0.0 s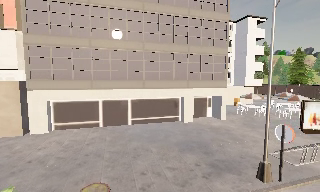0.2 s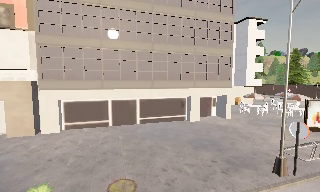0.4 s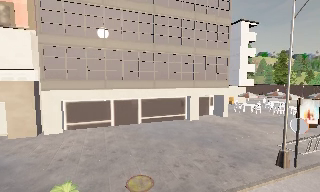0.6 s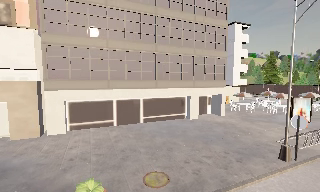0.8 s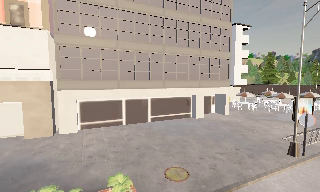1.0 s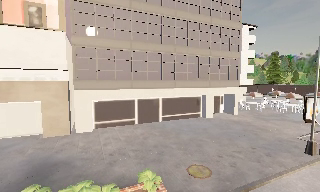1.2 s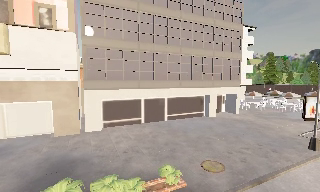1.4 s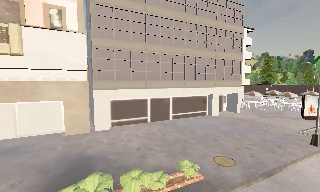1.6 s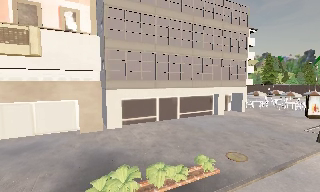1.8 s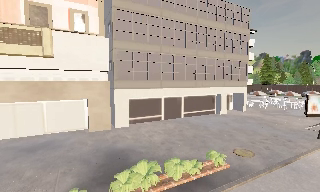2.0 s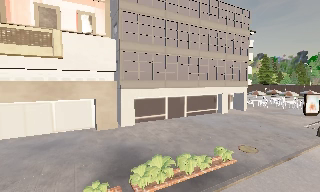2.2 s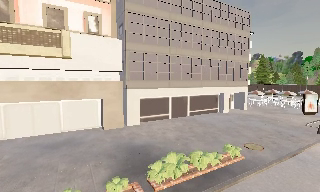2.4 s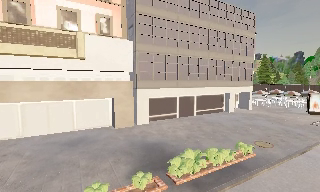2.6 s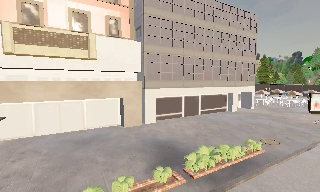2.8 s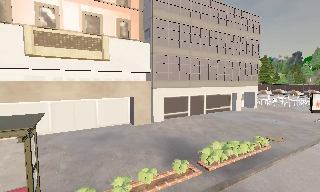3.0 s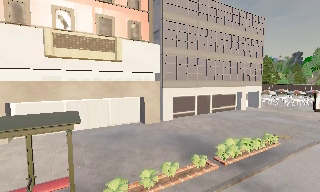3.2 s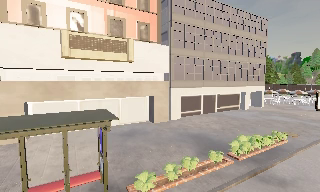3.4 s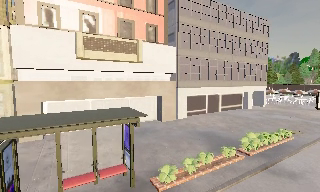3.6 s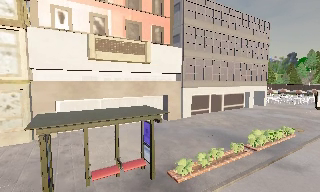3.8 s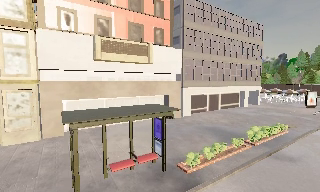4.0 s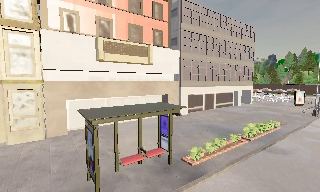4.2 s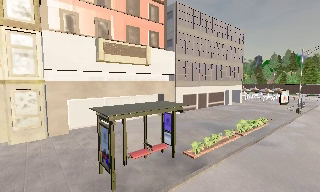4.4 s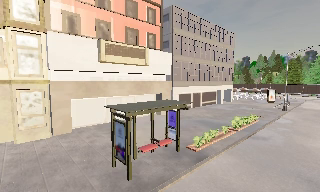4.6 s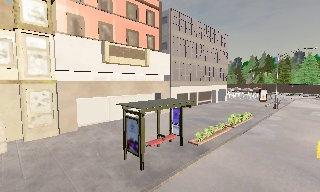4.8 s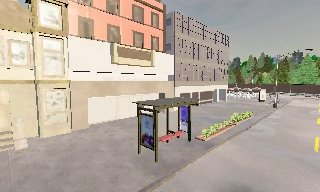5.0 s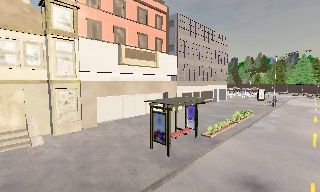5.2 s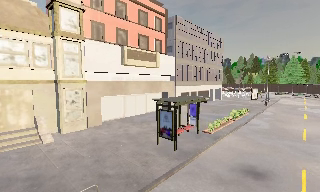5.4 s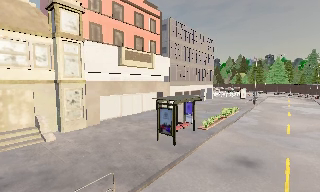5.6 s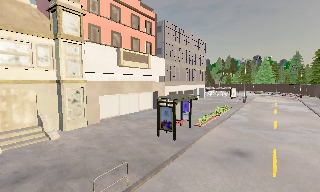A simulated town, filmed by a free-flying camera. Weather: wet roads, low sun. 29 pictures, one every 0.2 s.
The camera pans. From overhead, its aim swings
clockwise.
0.0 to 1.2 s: The camera travels to its left, about 6 m, so close, fixed things drift to the right.
1.2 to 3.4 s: The camera travels to its left and backward, about 10 m, so close, fixed things drift to the right.
3.4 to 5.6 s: The camera pans to its right, which is clockwise from overhead, by about 25 degrees. It travels to its left and backward, about 10 m.
The film runs backward here.
